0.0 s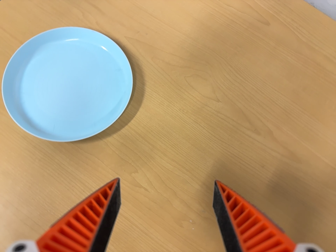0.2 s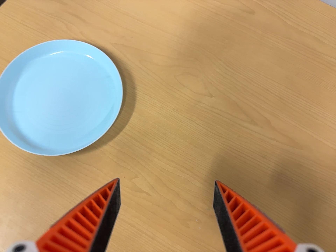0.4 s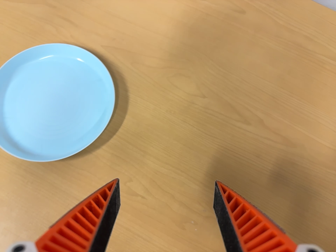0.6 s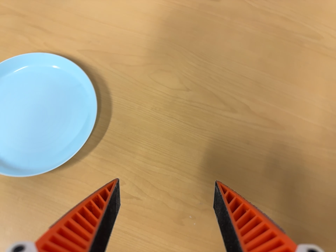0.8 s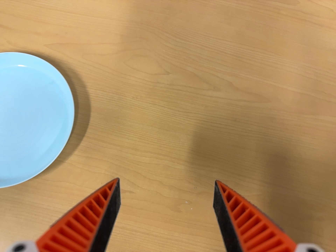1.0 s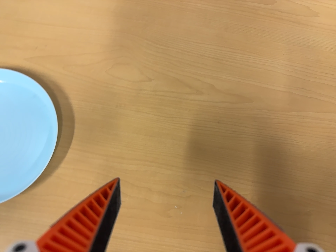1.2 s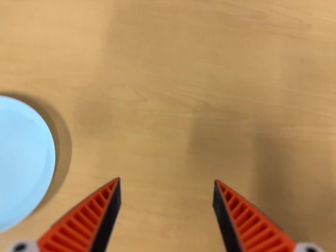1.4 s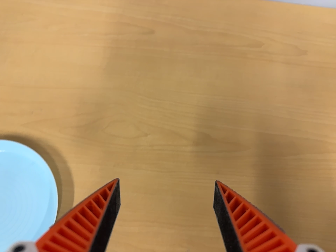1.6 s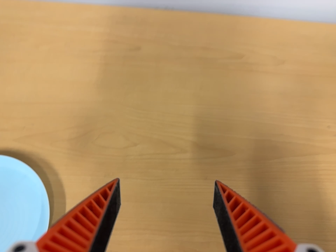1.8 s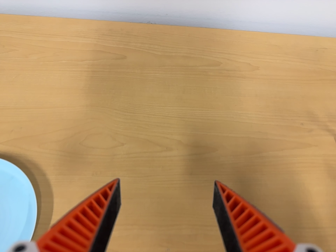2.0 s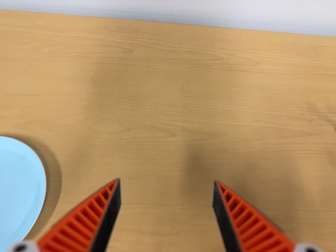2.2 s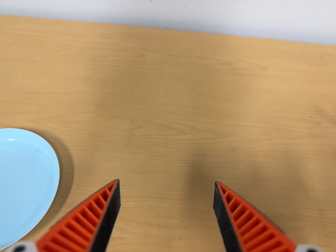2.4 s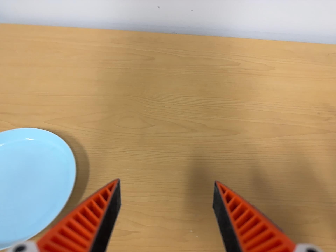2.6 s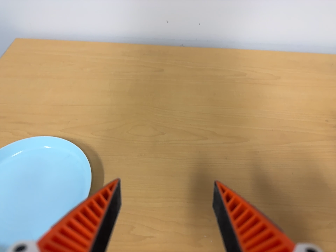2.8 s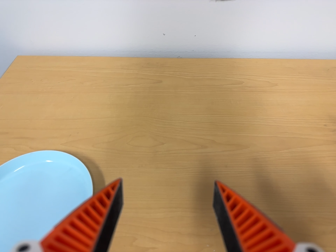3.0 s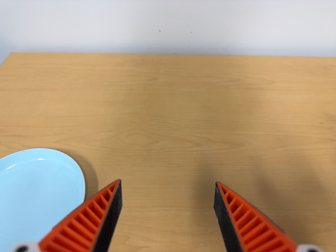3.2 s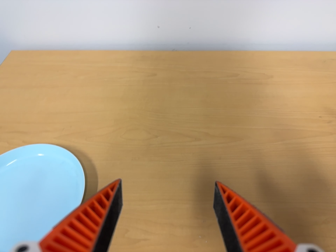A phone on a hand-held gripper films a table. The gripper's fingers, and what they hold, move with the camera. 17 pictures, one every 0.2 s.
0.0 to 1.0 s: The camera travels to its right, about 5 cm, so close, fixed things drift to the left. It rolls about its line of sight by about 25 degrees, and the scene rotates counterclockwise.
1.0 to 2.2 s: The camera travels backward and toward the bottom of its view, about 9 cm, so what stands in front gets smaller. Its aim tips toward the top of its view by about 20 degrees, and the scene shifts downward.
2.2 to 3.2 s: The camera shifts only a little, or ends up much as it began.
The film runs backward here.
